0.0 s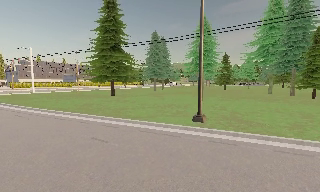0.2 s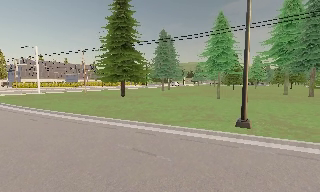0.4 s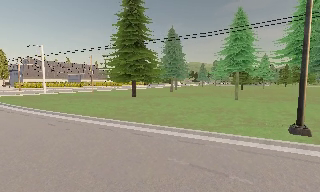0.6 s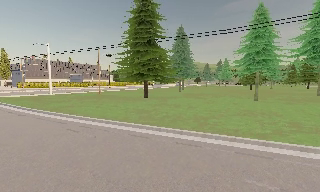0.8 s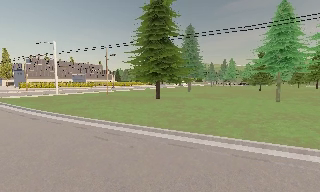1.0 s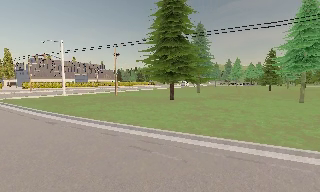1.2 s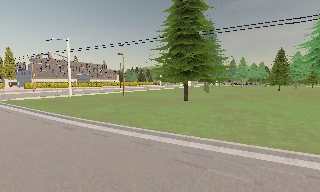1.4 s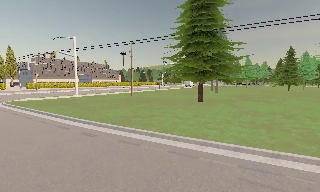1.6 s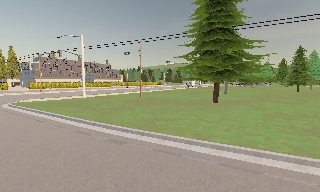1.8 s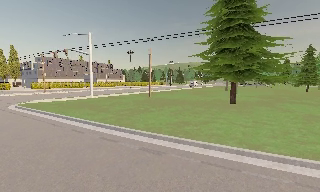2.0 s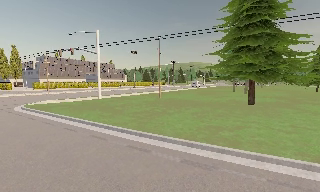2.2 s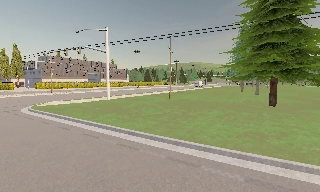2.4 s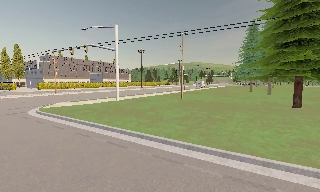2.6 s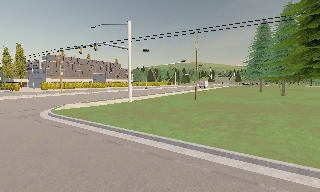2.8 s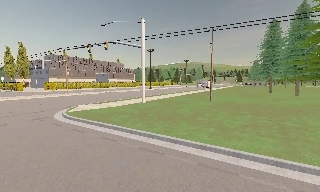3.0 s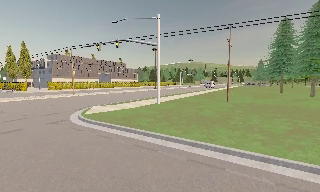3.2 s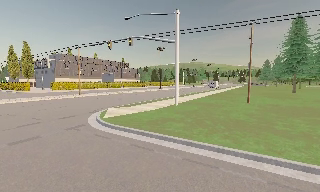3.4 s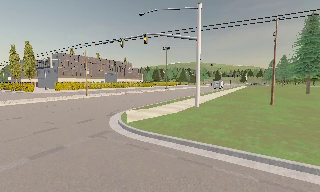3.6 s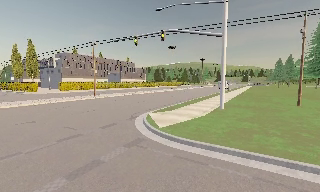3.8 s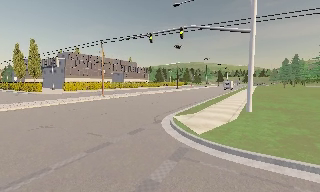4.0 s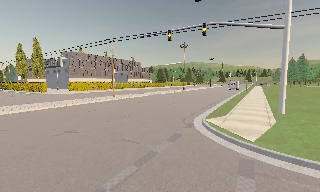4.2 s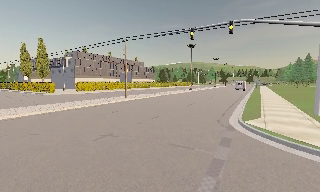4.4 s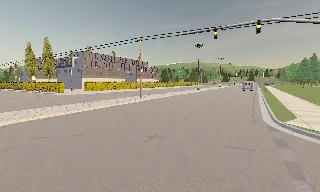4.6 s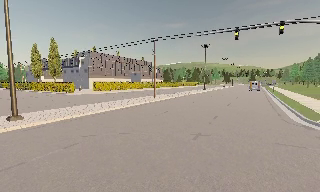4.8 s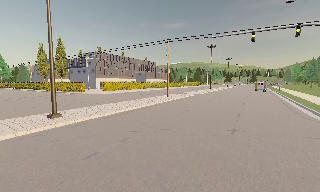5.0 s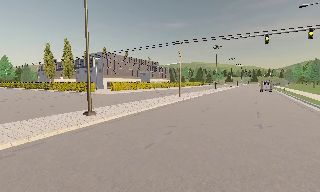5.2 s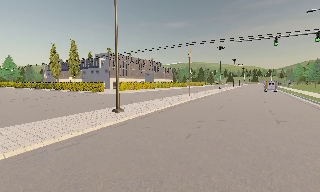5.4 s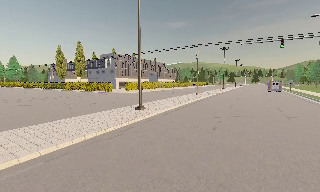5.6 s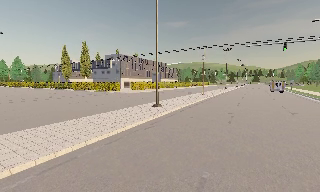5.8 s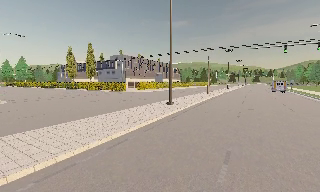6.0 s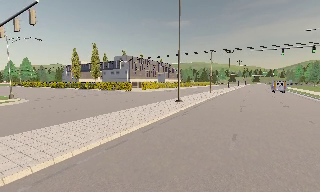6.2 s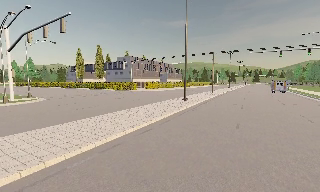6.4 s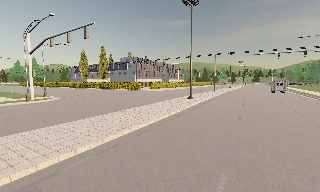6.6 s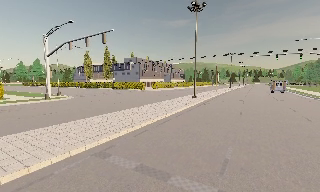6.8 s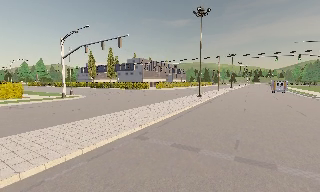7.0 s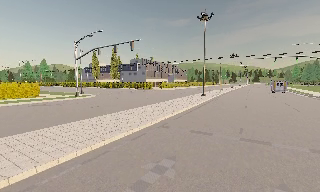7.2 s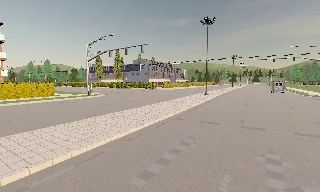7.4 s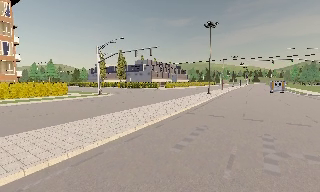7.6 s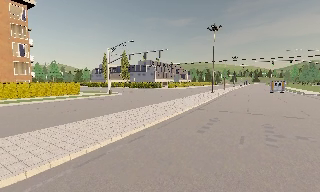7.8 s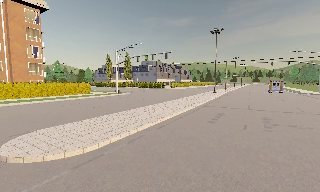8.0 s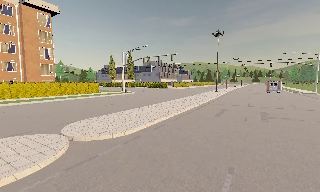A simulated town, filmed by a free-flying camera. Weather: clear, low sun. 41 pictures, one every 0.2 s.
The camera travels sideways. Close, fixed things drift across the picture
to the right.
0.0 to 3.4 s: The camera travels to its left and forward, about 30 m, so close, fixed things drift to the right.
3.4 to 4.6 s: The camera travels to its left, about 11 m, so close, fixed things drift to the right.
4.6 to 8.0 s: The camera travels backward and to its left, about 30 m, so what stands in front gets smaller.
The film runs backward here.
